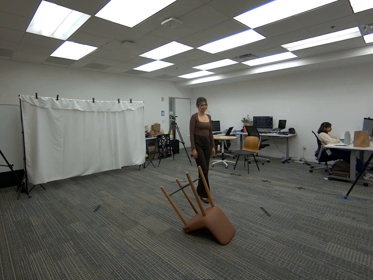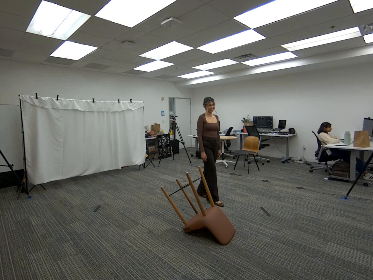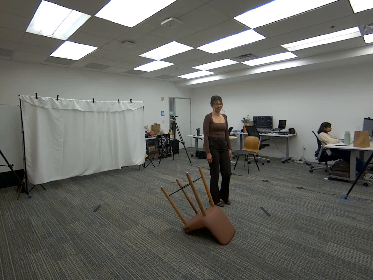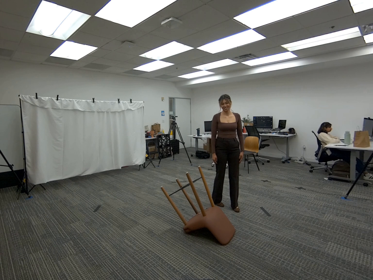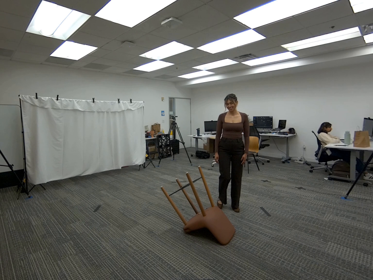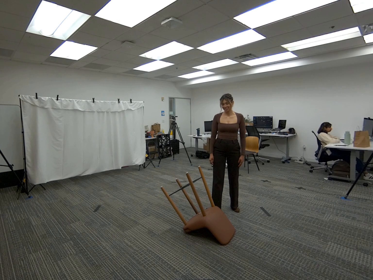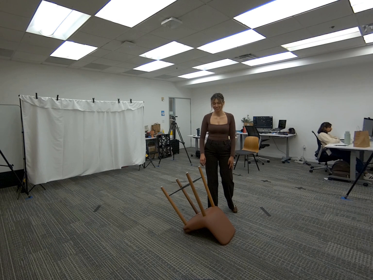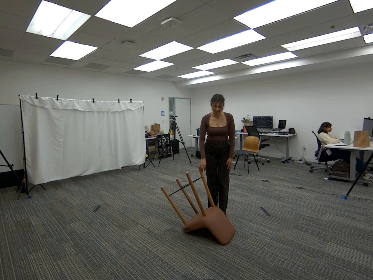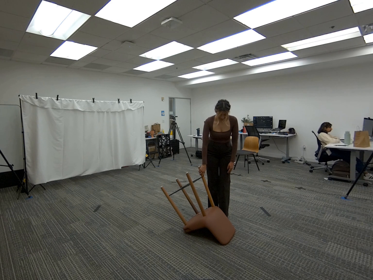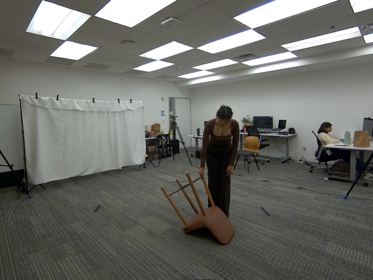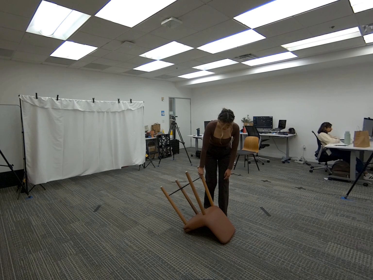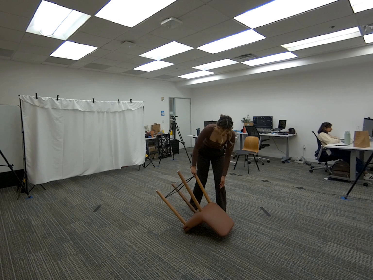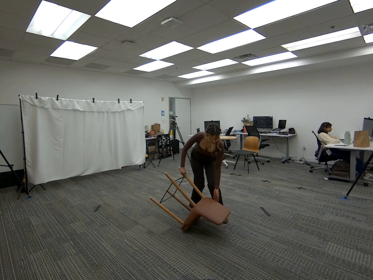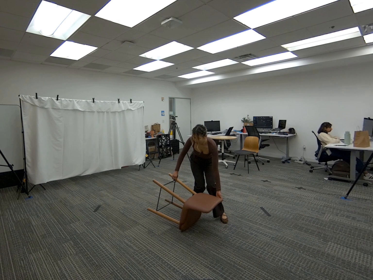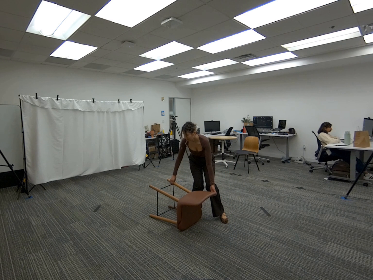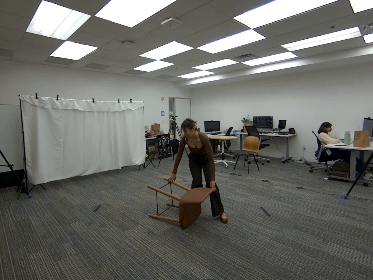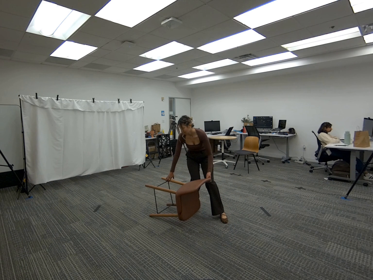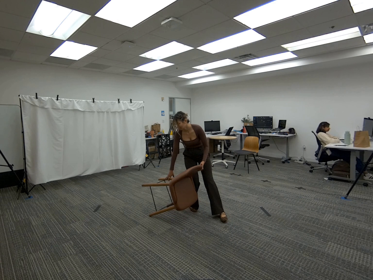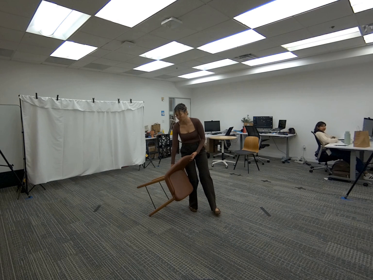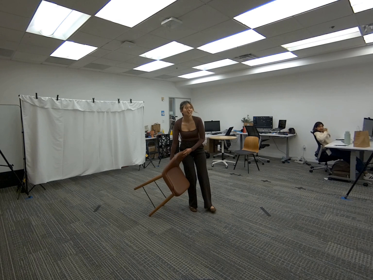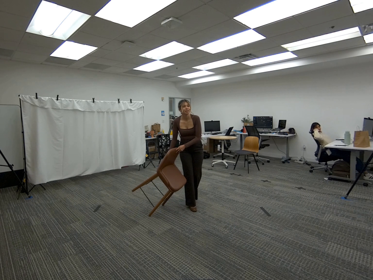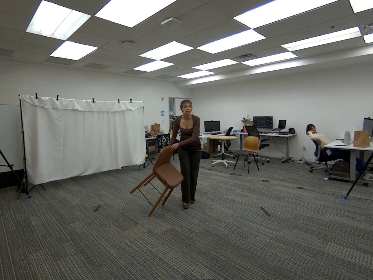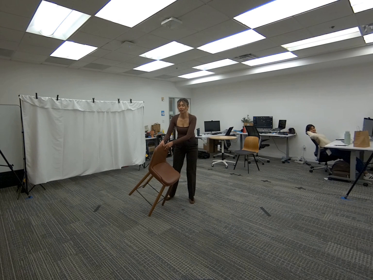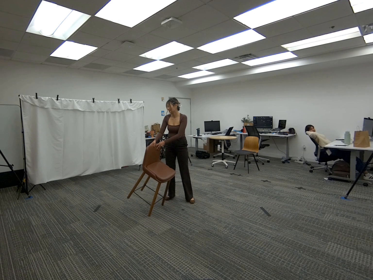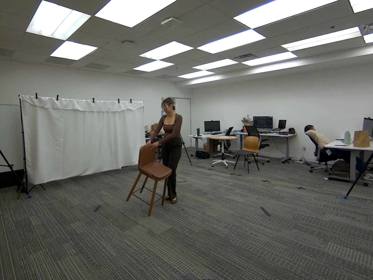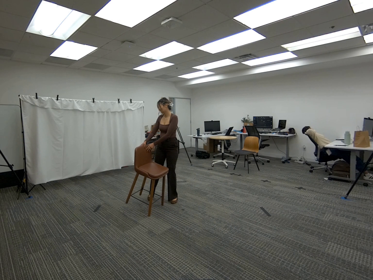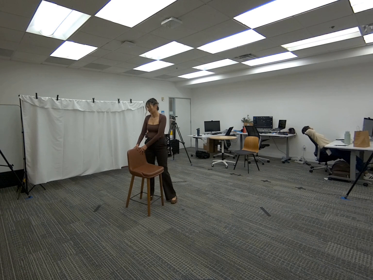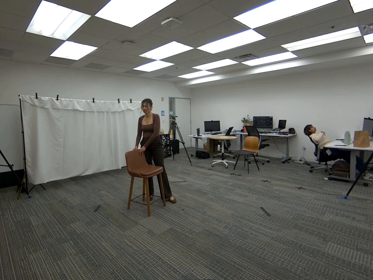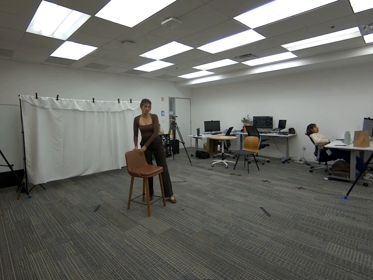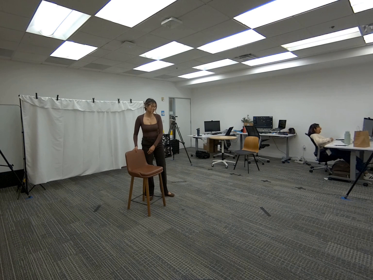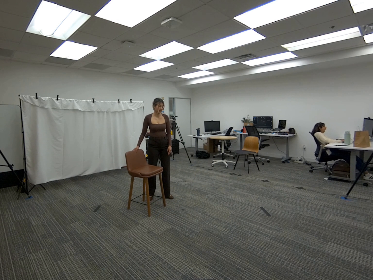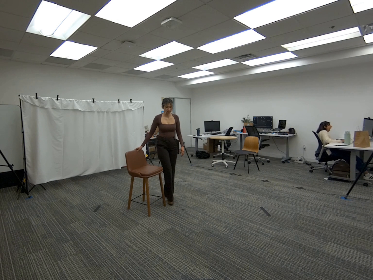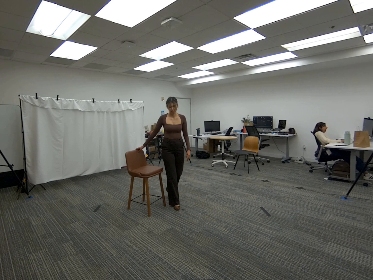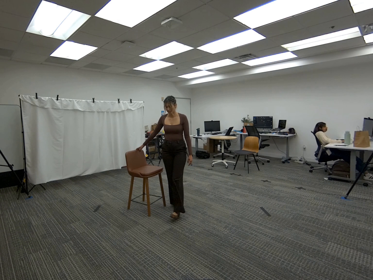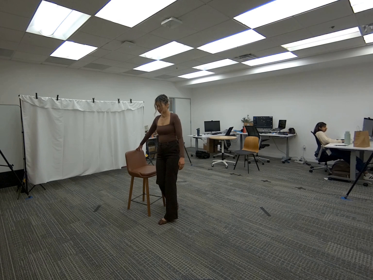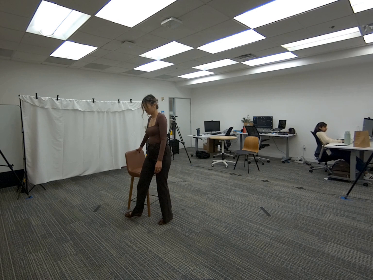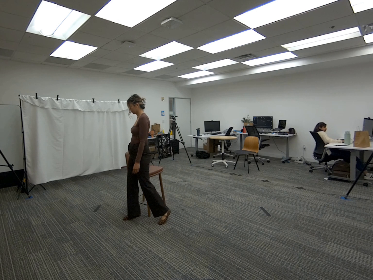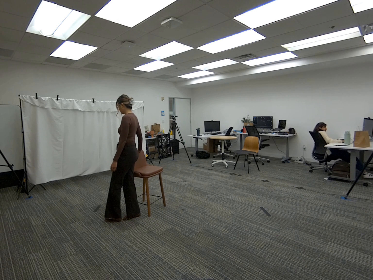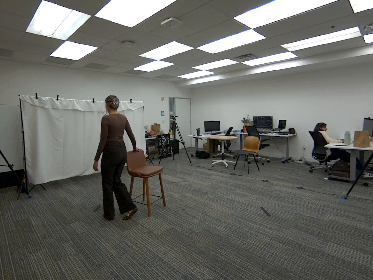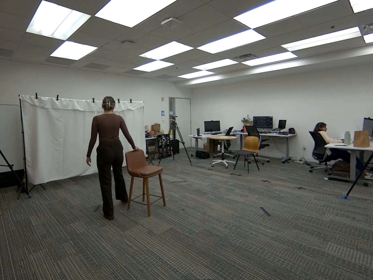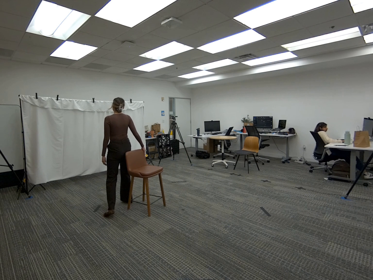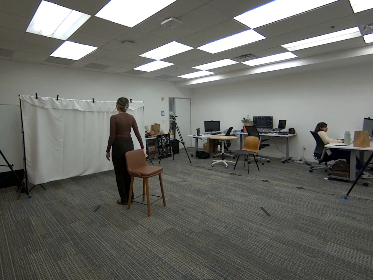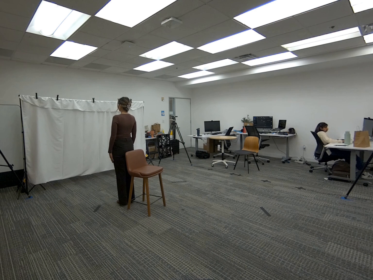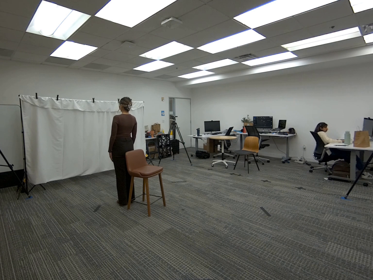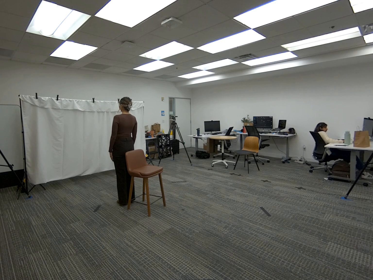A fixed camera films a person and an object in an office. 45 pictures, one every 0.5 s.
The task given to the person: Walk over to the tall bar stool and using both hands, tip the stool from a face down lying down position back to upright.
